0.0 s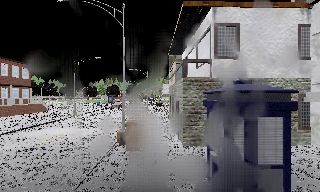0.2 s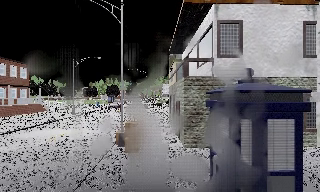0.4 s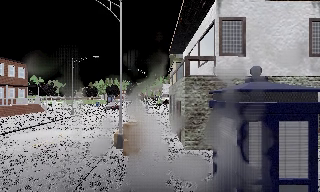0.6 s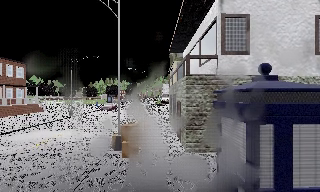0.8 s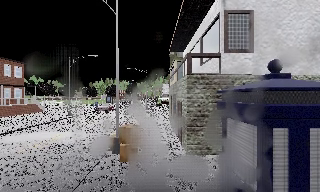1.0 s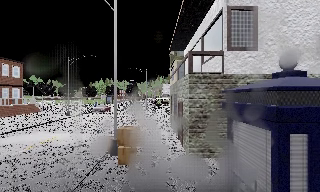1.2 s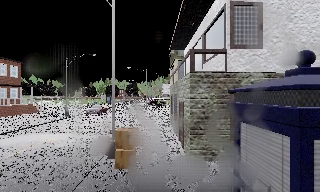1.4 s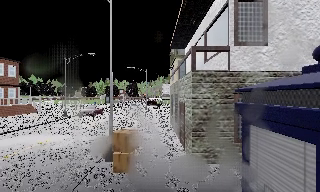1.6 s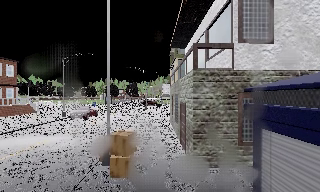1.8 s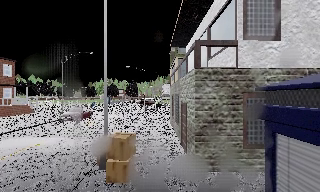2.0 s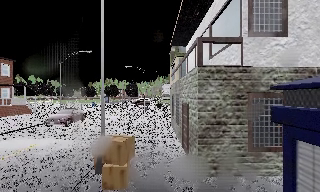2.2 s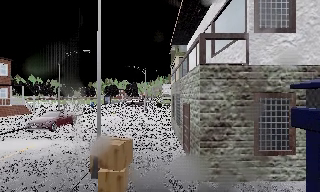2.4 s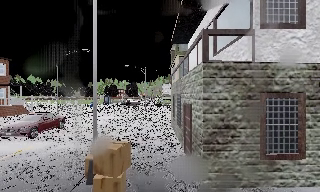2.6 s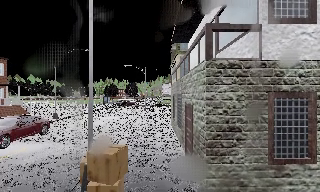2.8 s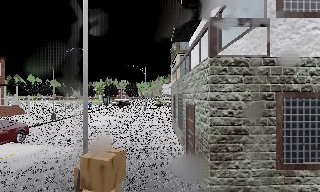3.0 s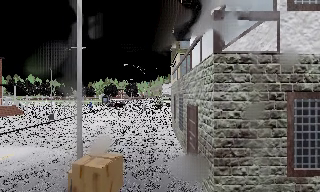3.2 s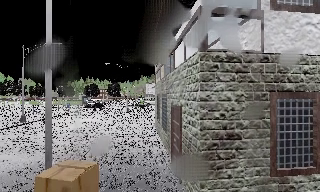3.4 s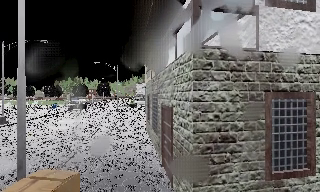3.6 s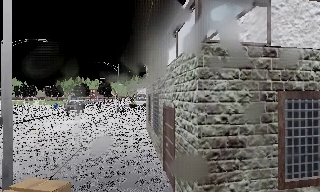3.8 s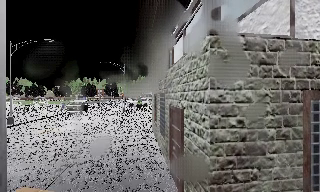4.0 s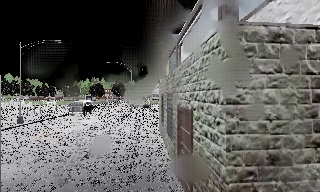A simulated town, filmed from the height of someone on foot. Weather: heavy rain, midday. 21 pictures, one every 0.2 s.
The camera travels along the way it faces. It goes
forward.
0.0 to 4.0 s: The camera travels forward, about 6 m, so what stands in front looms larger.
The film runs forward here.
